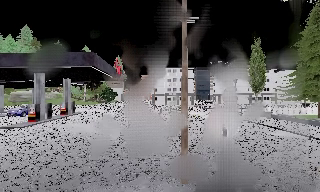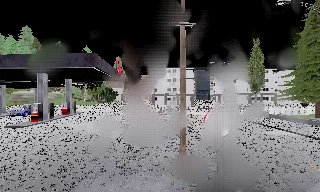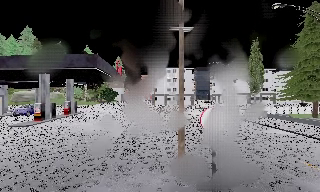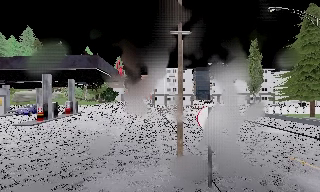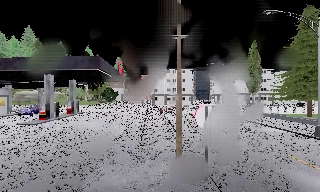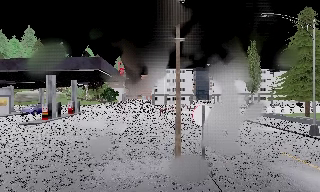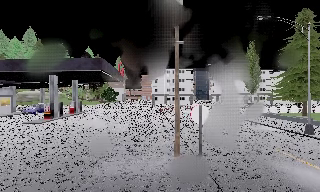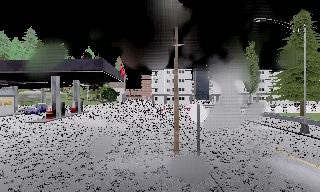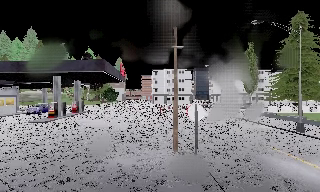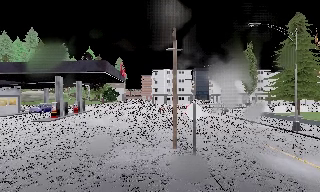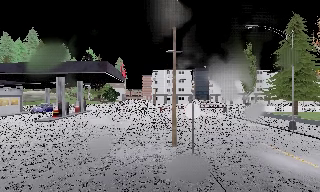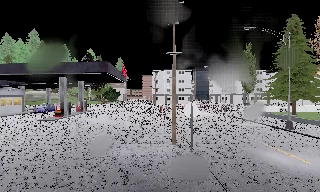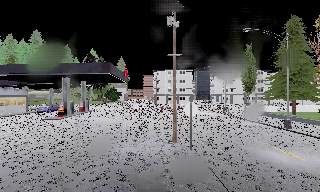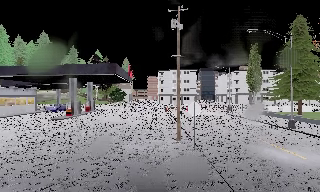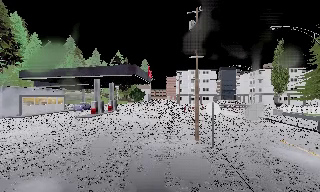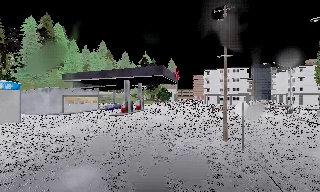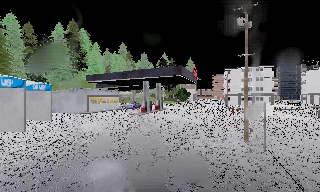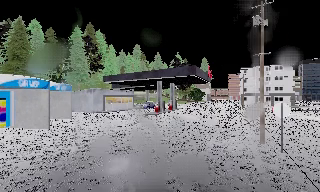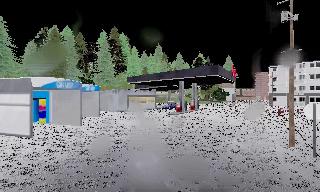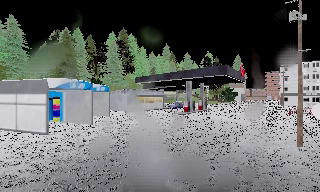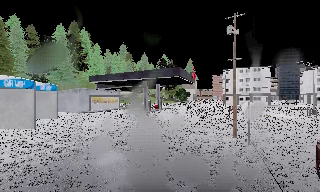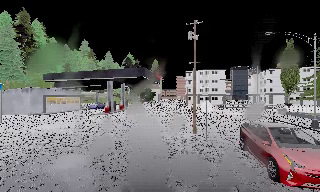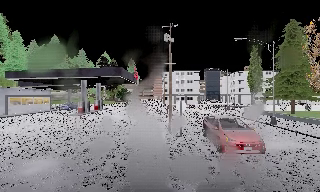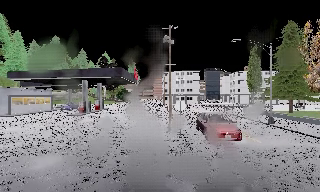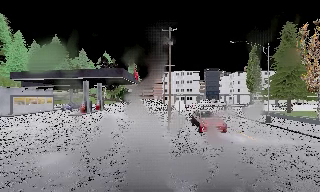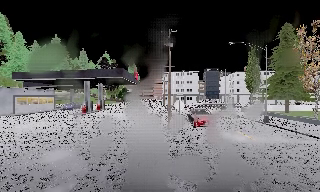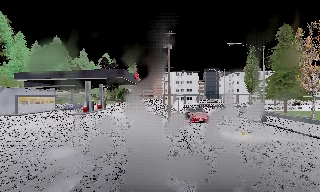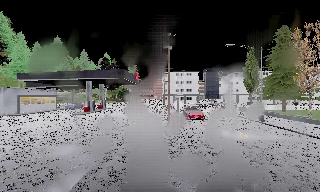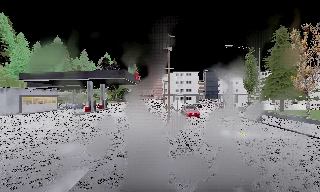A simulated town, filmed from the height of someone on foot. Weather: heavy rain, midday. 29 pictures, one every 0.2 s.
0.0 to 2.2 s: The camera travels backward, about 3.5 m, so what stands in front gets smaller.
2.2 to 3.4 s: The camera swings to its left by about 30 degrees, and the scene slides to the right. It travels backward, about 2 m, so what stands in front gets smaller.
3.4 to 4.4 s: The camera pans to its right, which is clockwise from overhead, by about 25 degrees. It travels backward, about 1 m, so what stands in front gets smaller.
4.4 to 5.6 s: The camera travels backward, about 2 m, so what stands in front gets smaller.
The film runs backward here.
